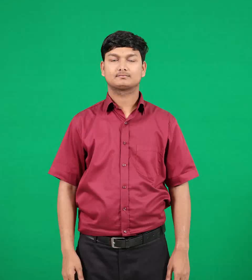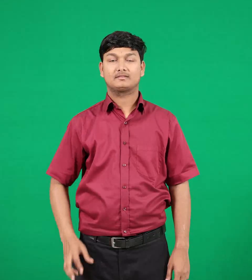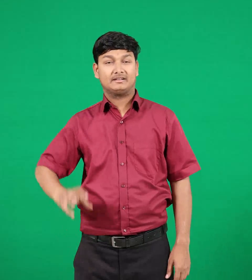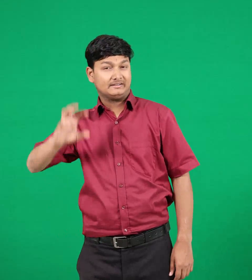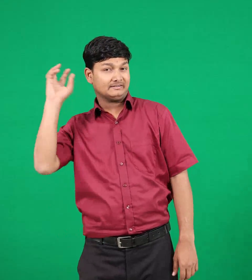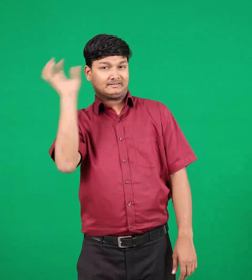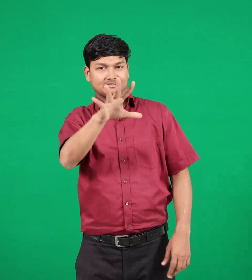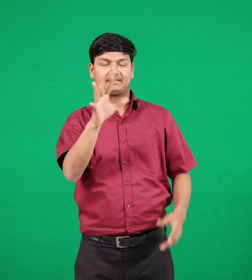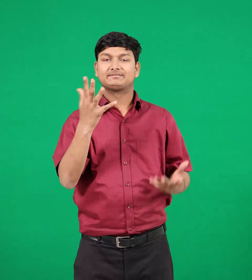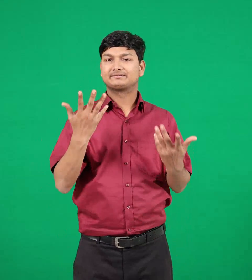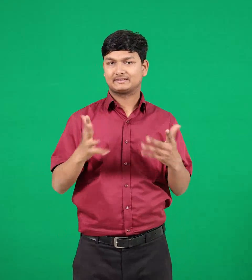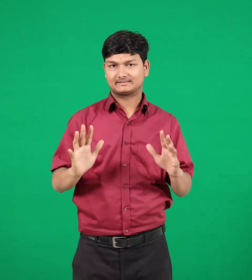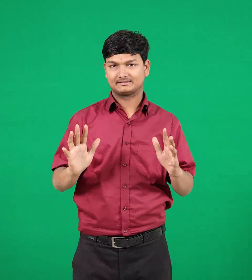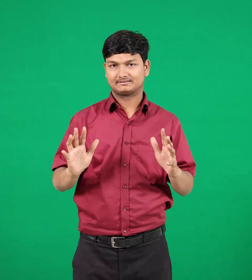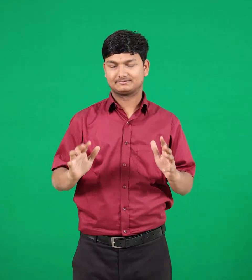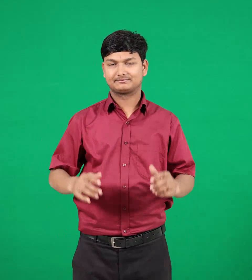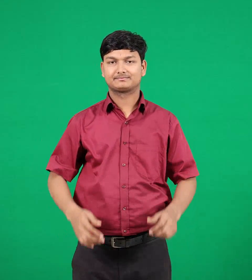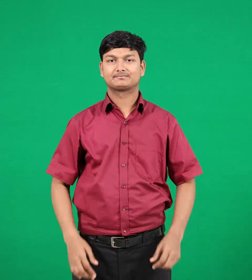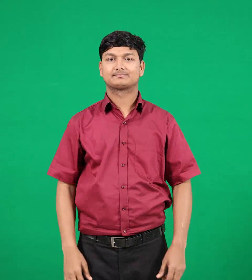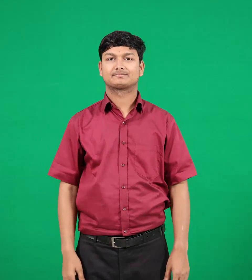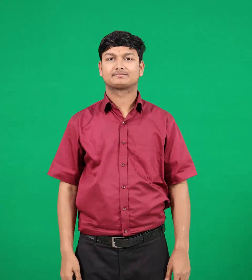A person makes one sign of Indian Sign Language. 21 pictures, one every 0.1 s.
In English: threw
